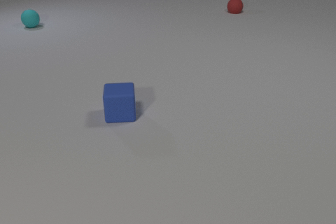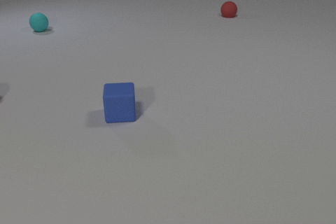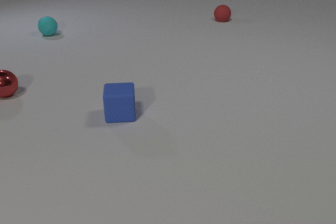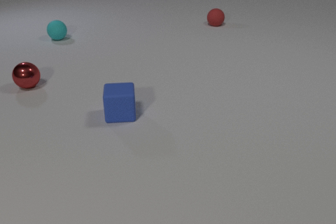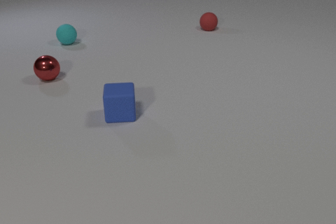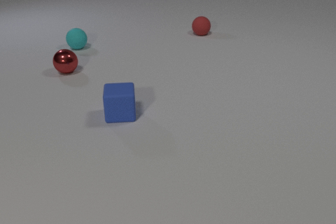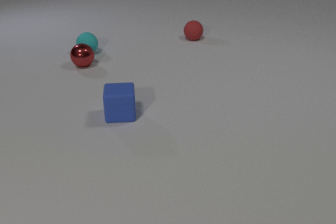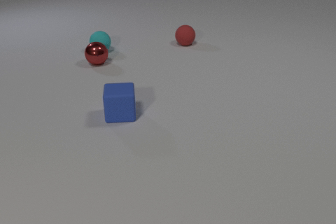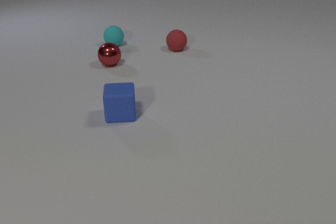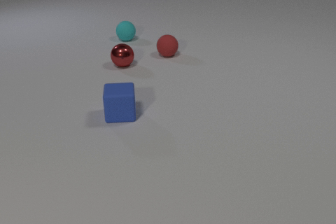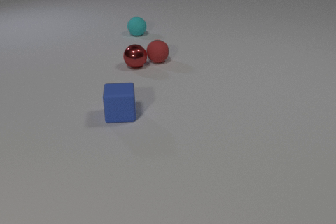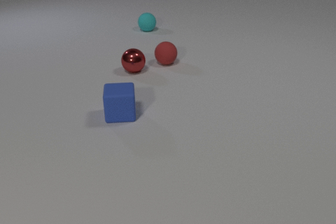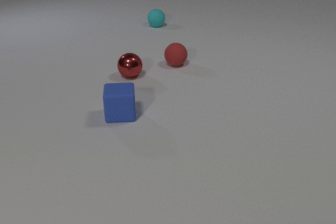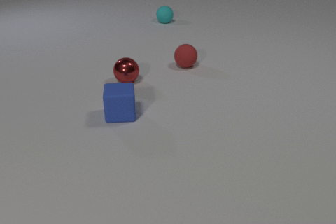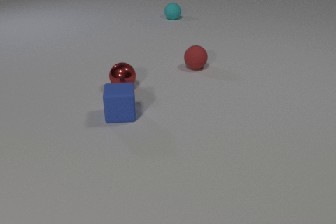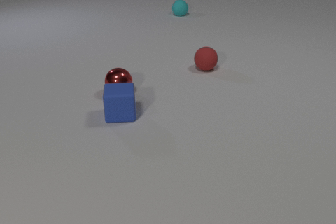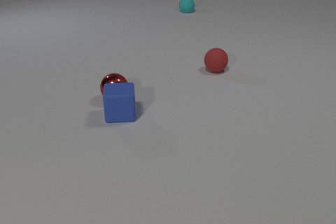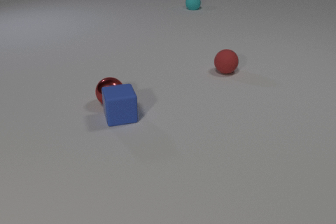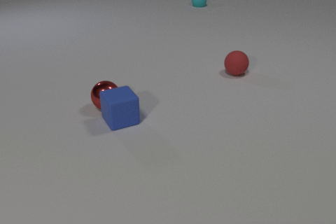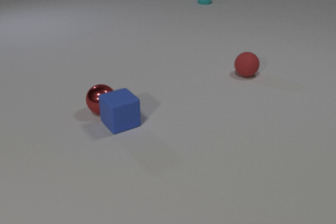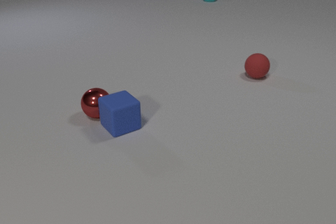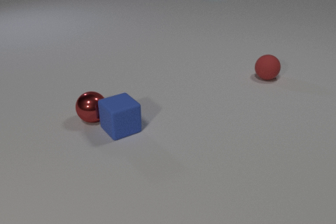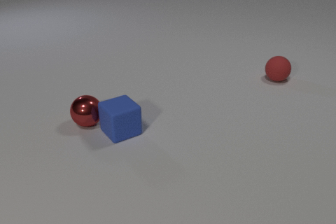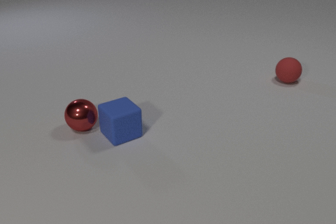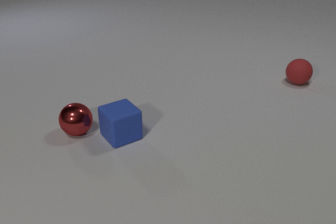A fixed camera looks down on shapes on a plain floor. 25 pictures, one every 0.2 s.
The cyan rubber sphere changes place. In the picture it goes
to the right.
The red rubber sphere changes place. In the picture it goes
toward the camera.
0.0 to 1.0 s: The red metal sphere comes in at the left edge, rolls to the right and away from the camera. The cyan rubber sphere rolls toward the camera and to the right. The red rubber sphere rolls toward the camera and to the left.
1.0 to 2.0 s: The red metal sphere rolls to the right. The cyan rubber sphere rolls to the right and away from the camera. The red rubber sphere rolls toward the camera and to the left. The red metal sphere and the cyan rubber sphere collide.
2.0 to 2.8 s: The red metal sphere rolls toward the camera. The cyan rubber sphere rolls away from the camera and to the right. The red rubber sphere rolls to the right. The red metal sphere and the red rubber sphere collide.
2.8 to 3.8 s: The red metal sphere rolls toward the camera and to the left. The cyan rubber sphere rolls away from the camera and to the right. The red rubber sphere rolls to the right. The blue rubber cube slides toward the camera, spins counterclockwise seen from above by about 30 degrees, its near face sliding to the right. The red metal sphere and the blue rubber cube collide.
3.8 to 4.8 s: The red metal sphere rolls toward the camera and to the left. The cyan rubber sphere rolls away from the camera and to the right, leaves at the top edge. The red rubber sphere rolls to the right. The blue rubber cube slides toward the camera.
Are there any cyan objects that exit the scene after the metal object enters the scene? yes.
What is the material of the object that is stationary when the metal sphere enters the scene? rubber.
Are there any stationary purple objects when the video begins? no.
